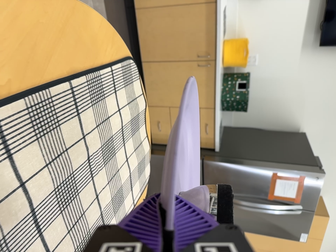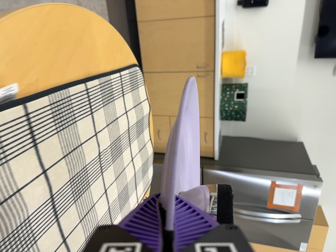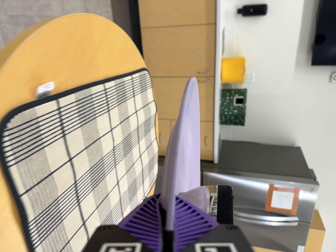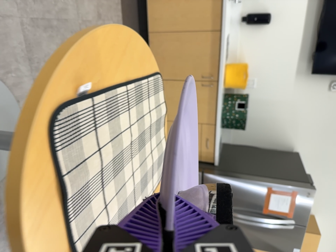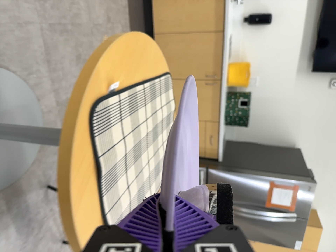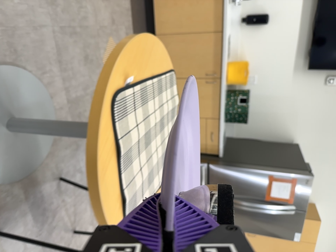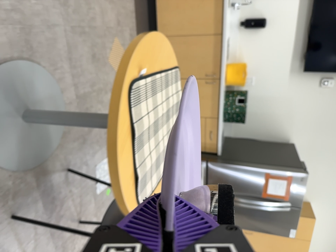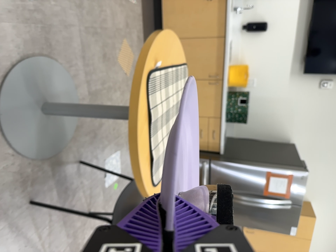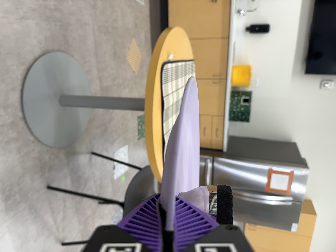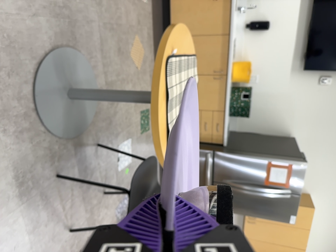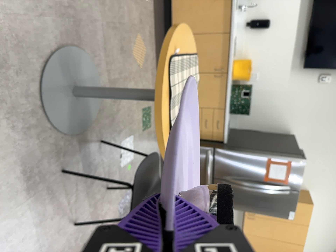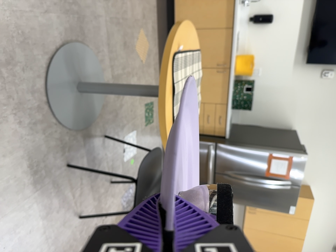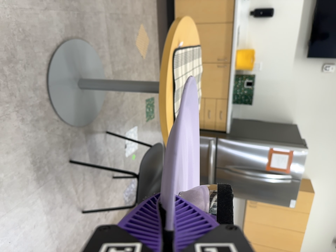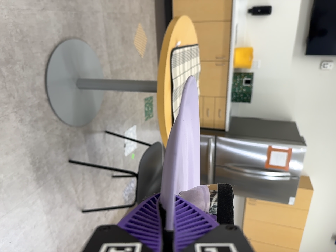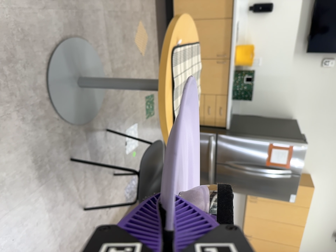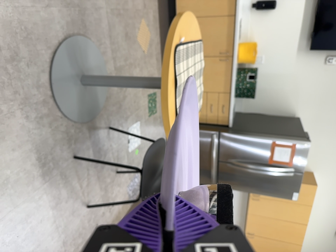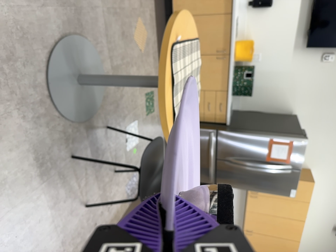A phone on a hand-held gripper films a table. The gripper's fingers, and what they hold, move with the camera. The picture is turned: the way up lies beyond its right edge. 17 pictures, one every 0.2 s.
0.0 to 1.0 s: The camera travels backward, about 40 cm, so what stands in front gets smaller.
1.0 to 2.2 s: The camera travels backward and toward the bottom of its view, about 50 cm, so what stands in front gets smaller.
2.2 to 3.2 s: The camera shifts only a little, or ends up much as it began.
The film runs backward here.
